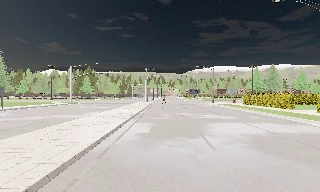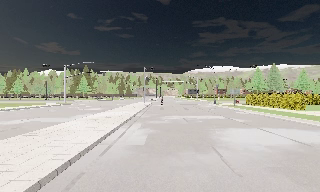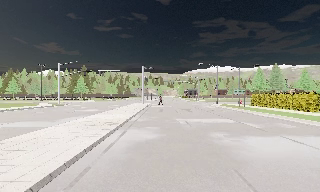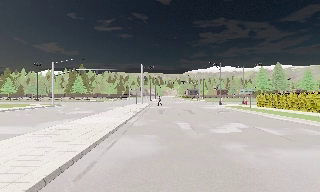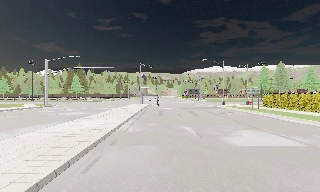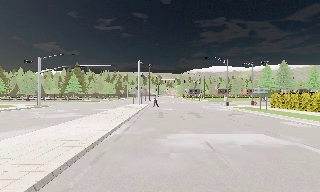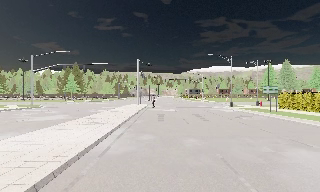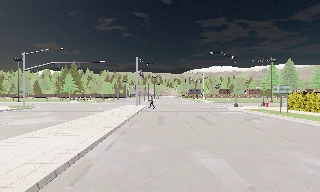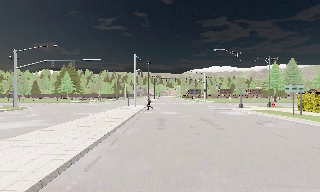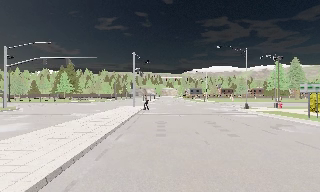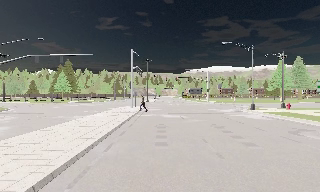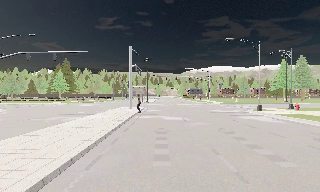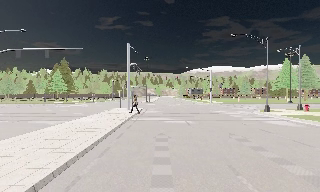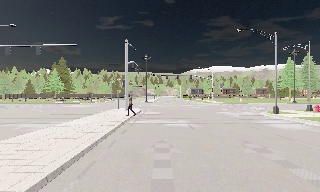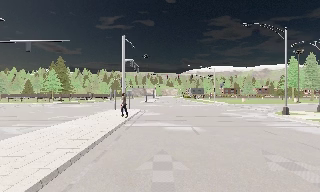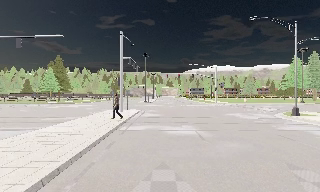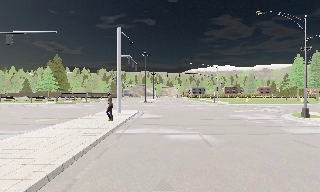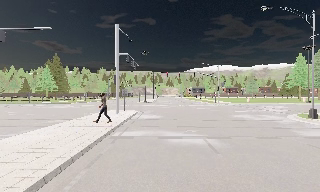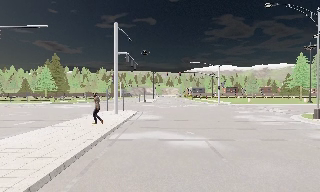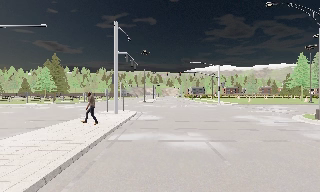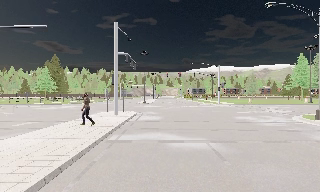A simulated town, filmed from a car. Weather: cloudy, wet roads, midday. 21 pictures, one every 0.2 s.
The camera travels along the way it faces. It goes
forward.
0.0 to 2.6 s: The camera travels forward, about 19 m, so what stands in front looms larger.
2.6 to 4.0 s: The camera travels forward, about 4 m, so what stands in front looms larger. It loses speed.
The film runs forward here.
